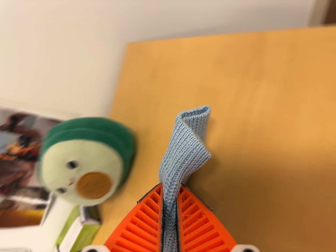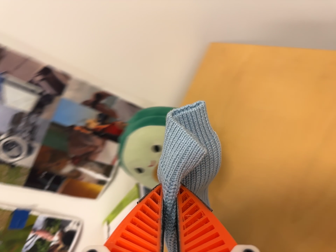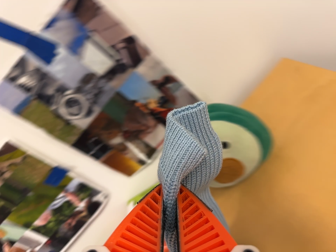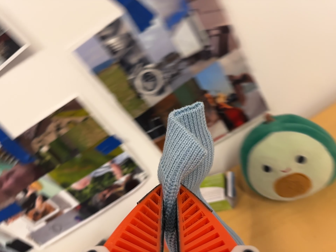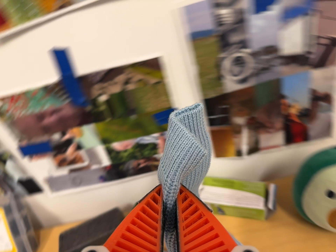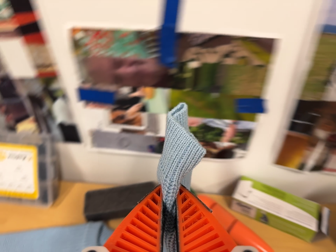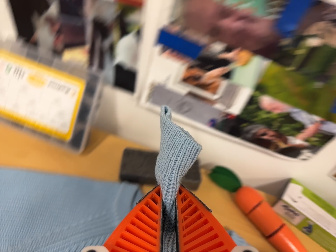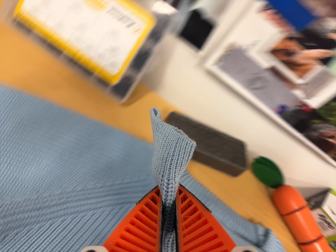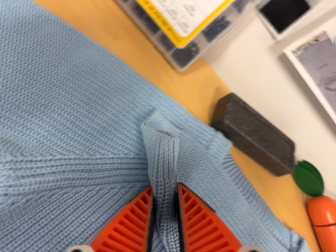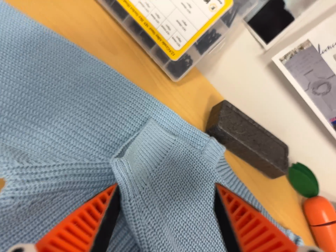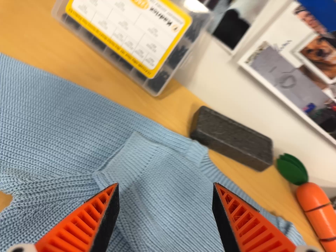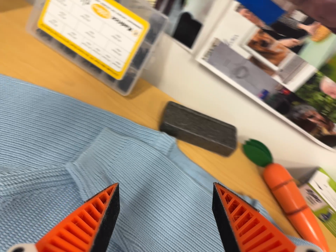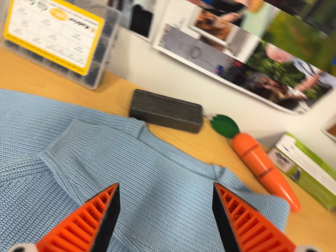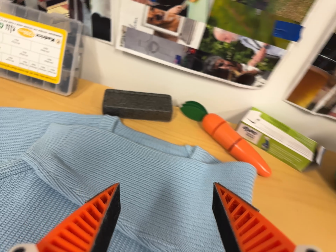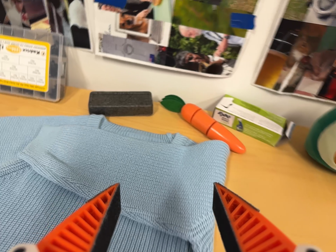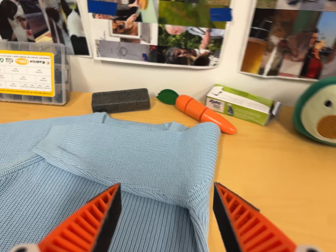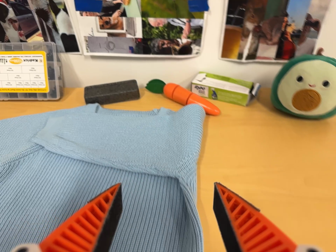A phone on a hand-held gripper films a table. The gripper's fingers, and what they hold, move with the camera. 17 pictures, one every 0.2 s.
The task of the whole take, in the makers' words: right arm across.
0.0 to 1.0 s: The camera travels to its left, about 50 cm, so close, fixed things drift to the right. It rolls about its line of sight by about 80 degrees, and the scene rotates clockwise.
1.0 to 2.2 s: The camera travels to its left, about 18 cm, so close, fixed things drift to the right. Its aim tips toward the bottom of its view by about 10 degrees, and the scene shifts upward. It rolls about its line of sight by about 30 degrees, and the scene rotates clockwise.
2.2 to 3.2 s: The camera travels backward, toward the bottom of its view and to its right, about 30 cm, so what stands in front gets smaller. It rolls about its line of sight by about 30 degrees, and the scene rotates counterclockwise.
The film runs forward here.
